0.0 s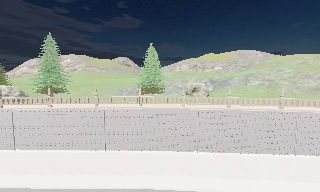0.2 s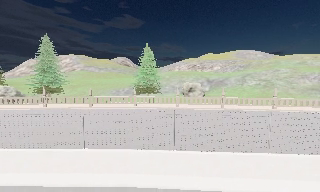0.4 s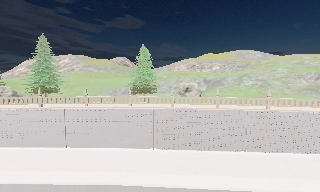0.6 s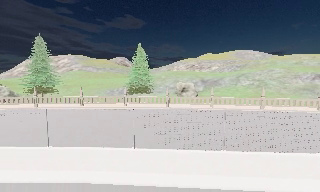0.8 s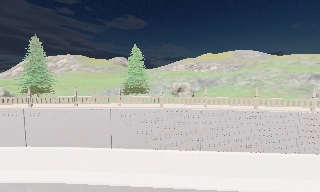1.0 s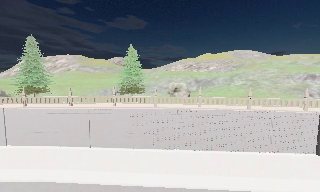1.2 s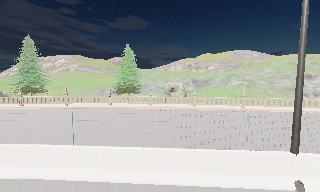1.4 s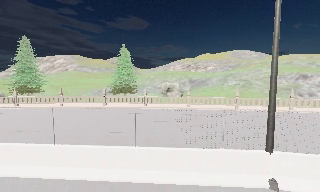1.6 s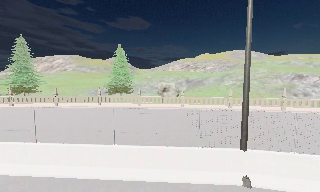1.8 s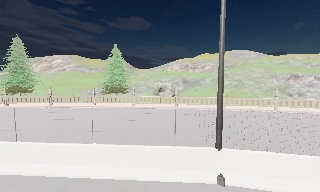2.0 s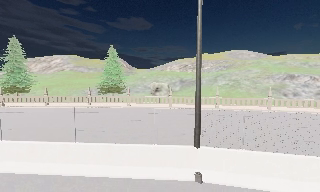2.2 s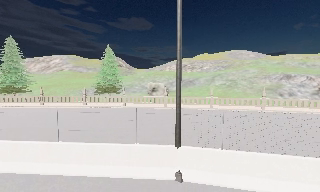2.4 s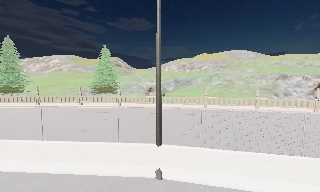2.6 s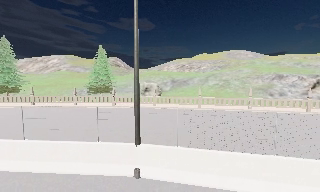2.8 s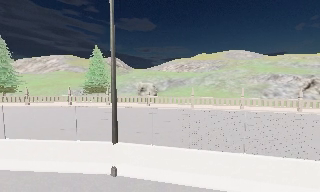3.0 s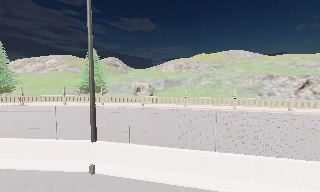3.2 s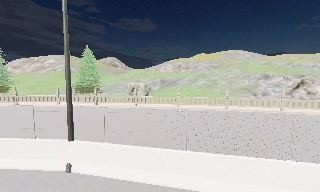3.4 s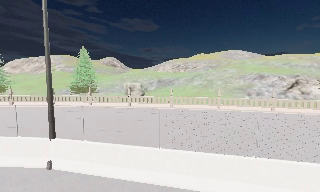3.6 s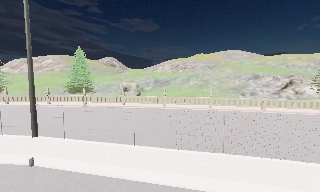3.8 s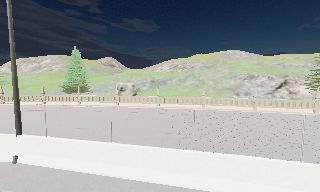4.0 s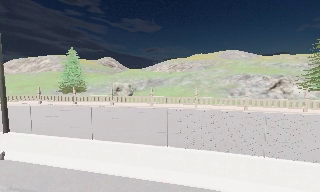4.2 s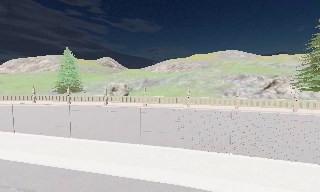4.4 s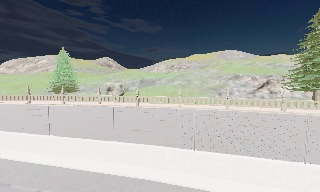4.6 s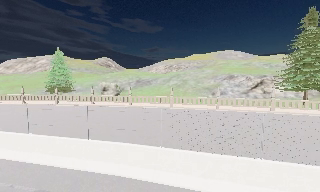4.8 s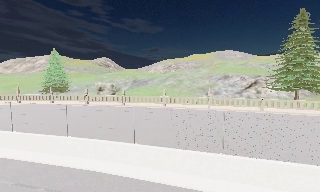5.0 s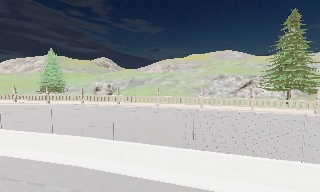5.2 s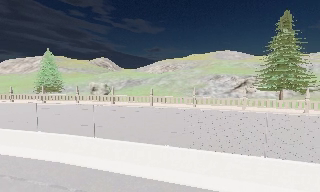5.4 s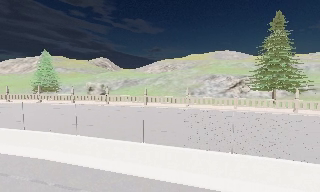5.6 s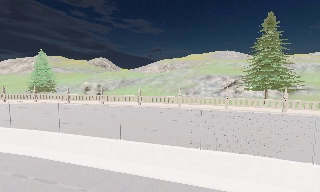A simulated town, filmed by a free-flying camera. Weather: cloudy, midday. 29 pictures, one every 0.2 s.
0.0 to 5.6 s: The camera travels to its right, about 25 m, so close, fixed things drift to the left.
The film runs forward here.
